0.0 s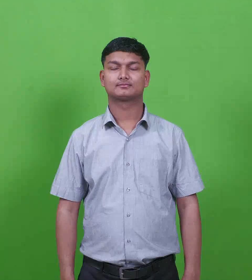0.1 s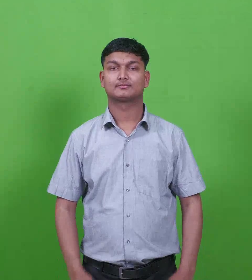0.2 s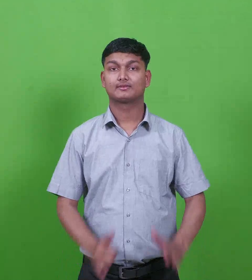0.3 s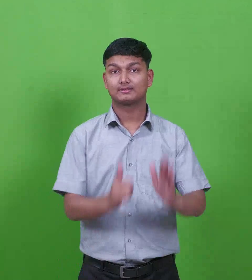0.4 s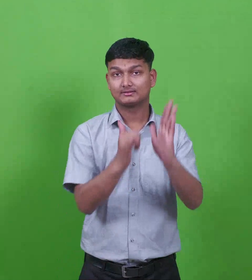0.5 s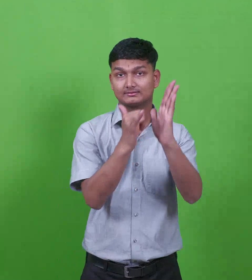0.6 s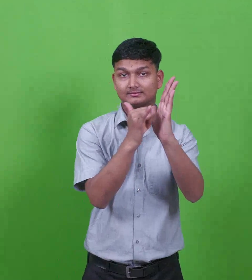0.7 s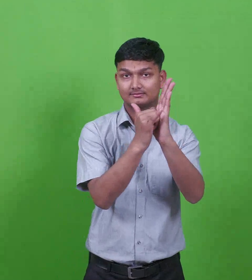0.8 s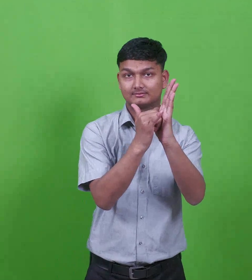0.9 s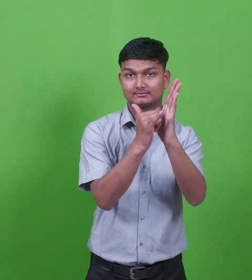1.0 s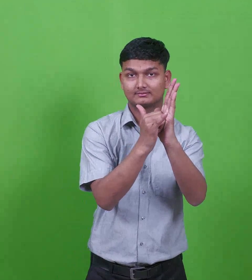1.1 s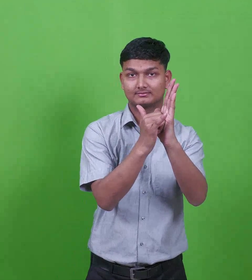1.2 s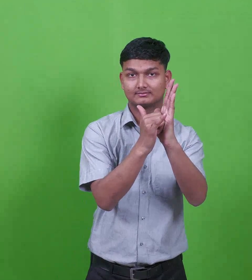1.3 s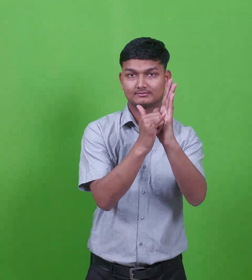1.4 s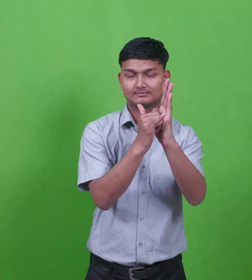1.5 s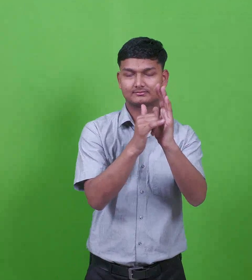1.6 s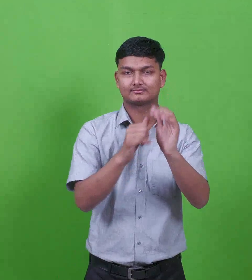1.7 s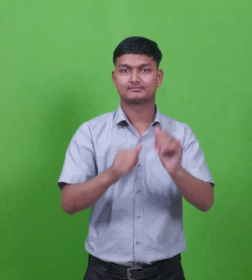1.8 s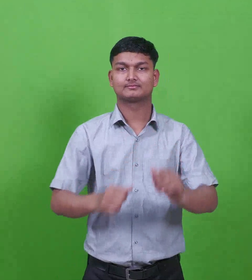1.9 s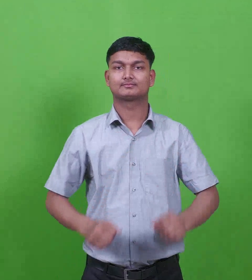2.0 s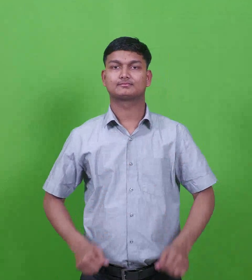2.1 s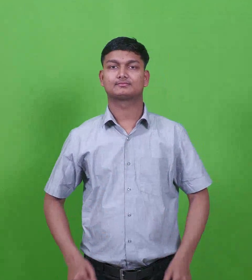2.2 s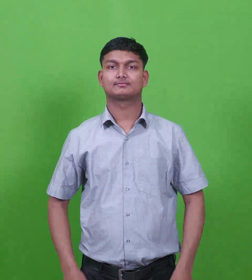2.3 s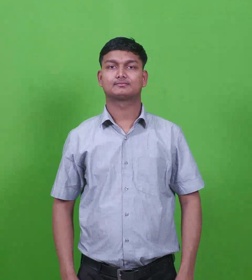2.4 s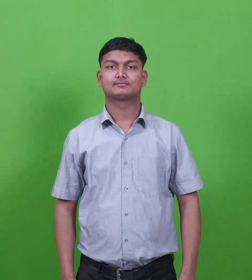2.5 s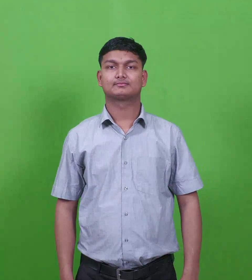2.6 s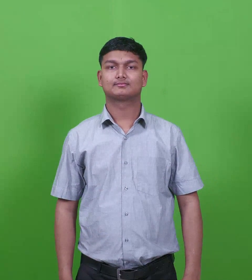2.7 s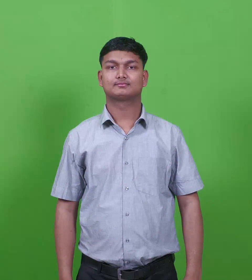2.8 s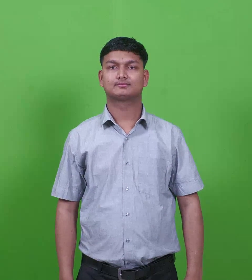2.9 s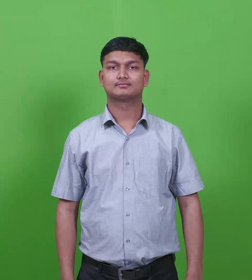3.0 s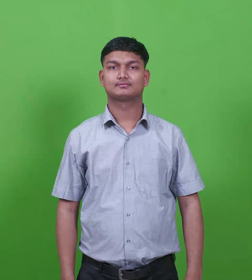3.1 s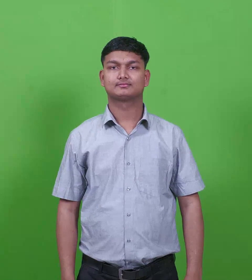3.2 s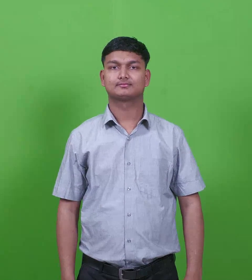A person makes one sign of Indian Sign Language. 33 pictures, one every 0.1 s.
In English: benjamin
